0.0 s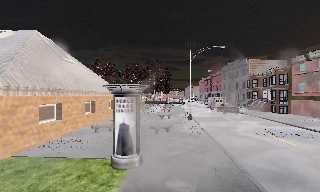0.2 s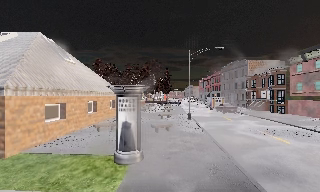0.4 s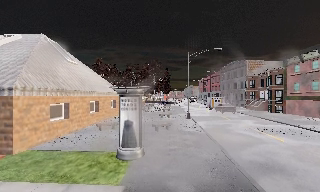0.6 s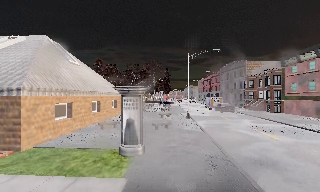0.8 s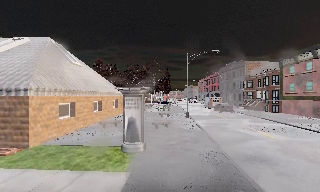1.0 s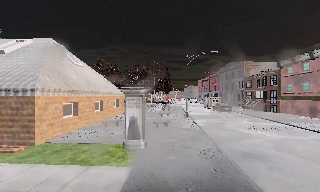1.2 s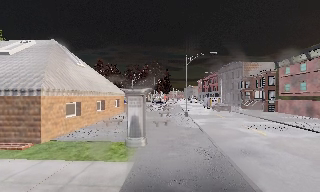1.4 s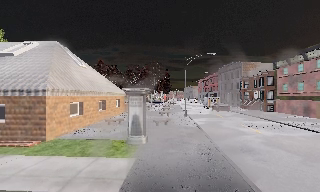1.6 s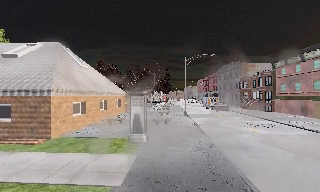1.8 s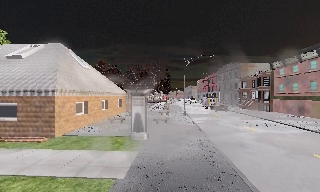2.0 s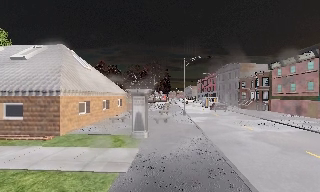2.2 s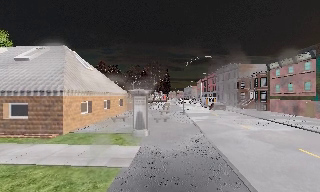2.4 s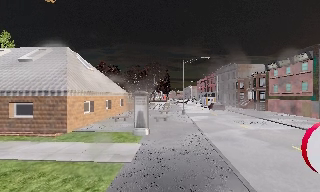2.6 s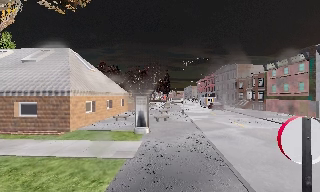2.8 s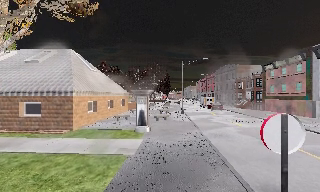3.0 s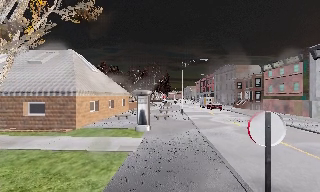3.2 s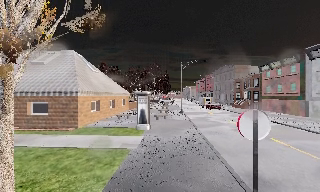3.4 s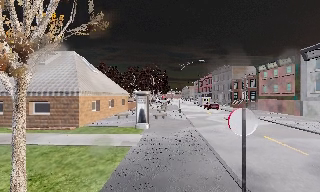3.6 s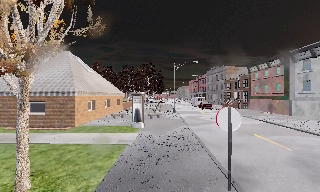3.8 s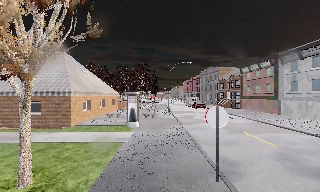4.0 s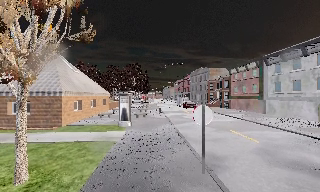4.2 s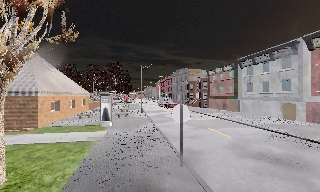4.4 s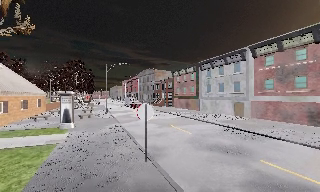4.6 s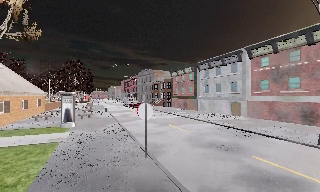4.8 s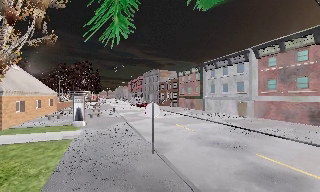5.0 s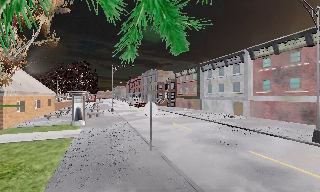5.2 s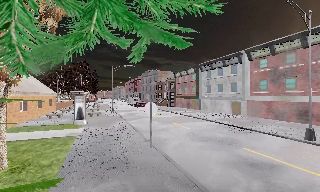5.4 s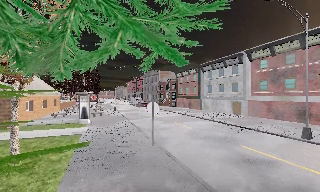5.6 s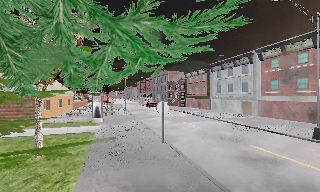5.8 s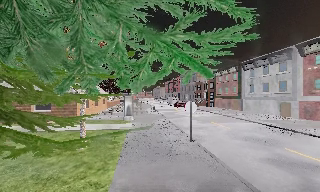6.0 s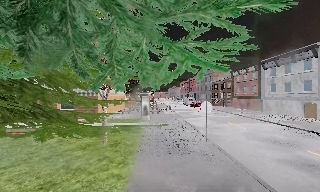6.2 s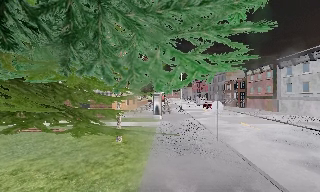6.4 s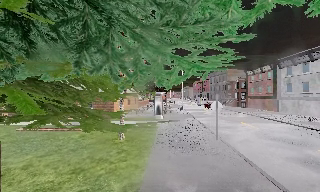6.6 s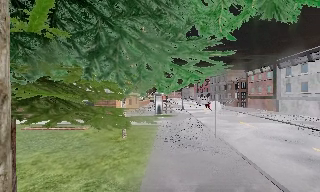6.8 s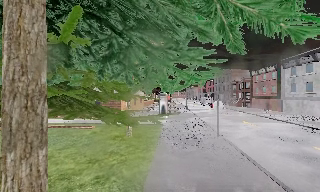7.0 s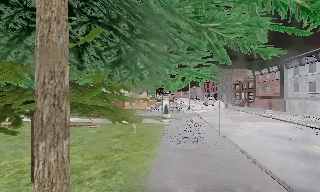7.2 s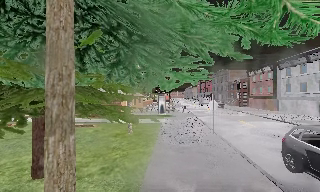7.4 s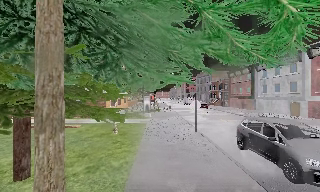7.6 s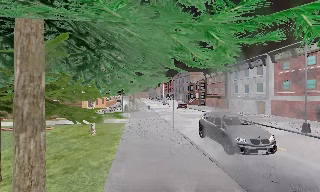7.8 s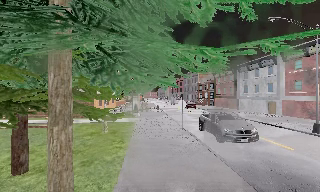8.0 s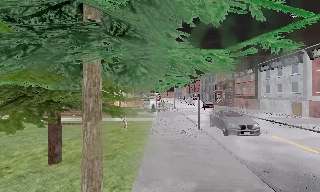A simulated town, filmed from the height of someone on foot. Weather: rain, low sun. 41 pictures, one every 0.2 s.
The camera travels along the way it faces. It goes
backward.
0.0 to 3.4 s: The camera travels backward, about 7 m, so what stands in front gets smaller.
3.4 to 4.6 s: The camera swings to its right by about 25 degrees, and the scene slides to the left. It travels backward, about 2.5 m, so what stands in front gets smaller.
4.6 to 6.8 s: The camera pans to its left, which is counterclockwise from overhead, by about 25 degrees. It travels backward, about 4 m, so what stands in front gets smaller.
6.8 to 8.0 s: The camera travels backward, about 2 m, so what stands in front gets smaller.
The film runs backward here.
